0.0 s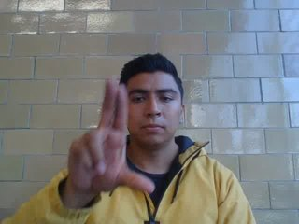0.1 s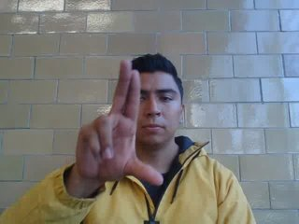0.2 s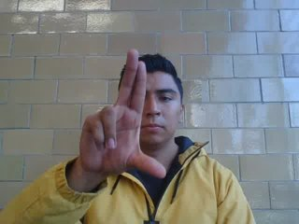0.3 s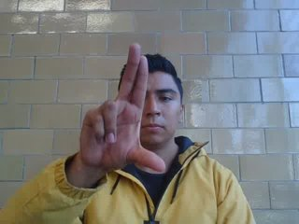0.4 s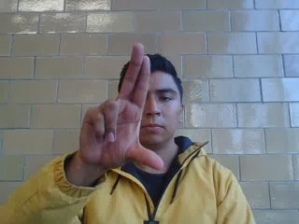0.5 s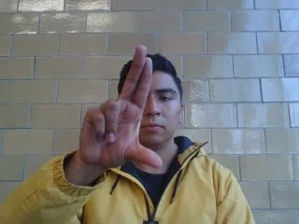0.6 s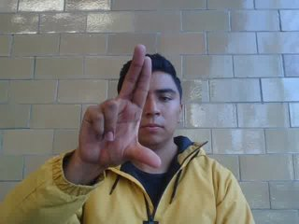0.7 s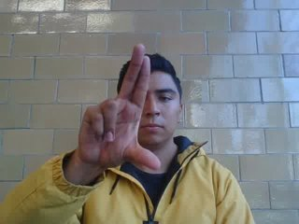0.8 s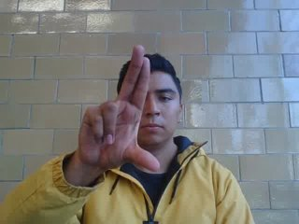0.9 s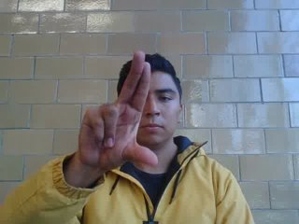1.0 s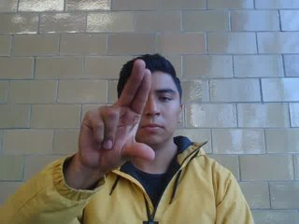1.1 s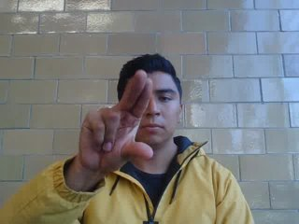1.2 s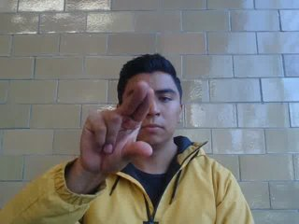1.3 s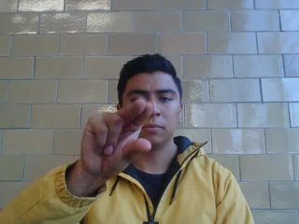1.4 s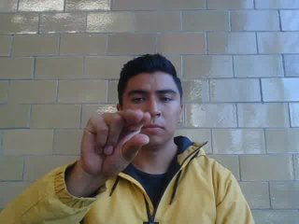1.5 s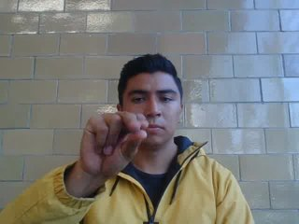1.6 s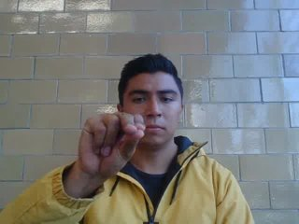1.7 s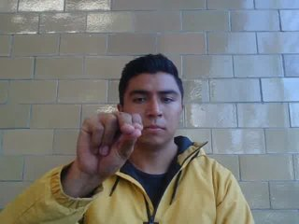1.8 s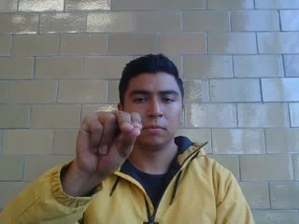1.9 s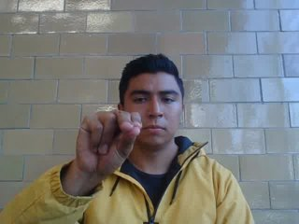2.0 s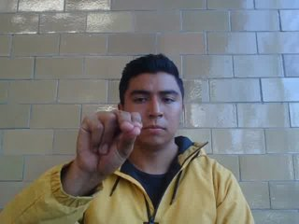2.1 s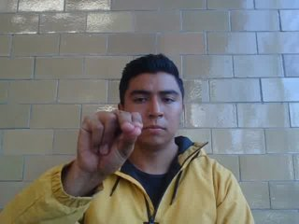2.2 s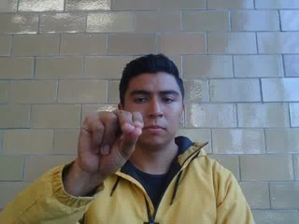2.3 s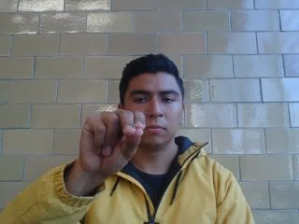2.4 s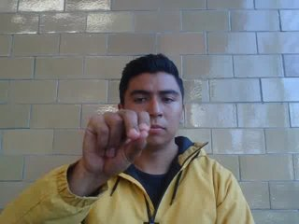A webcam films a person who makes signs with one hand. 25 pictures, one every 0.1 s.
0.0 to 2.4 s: Zoom out.
